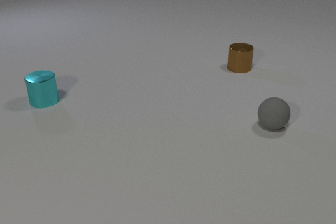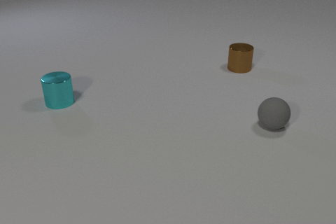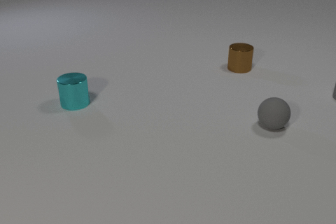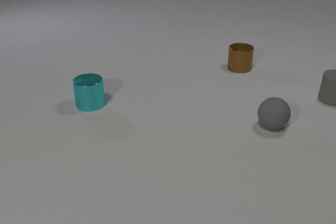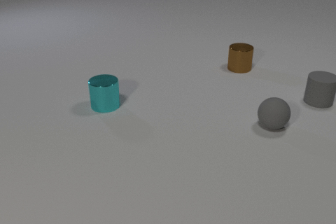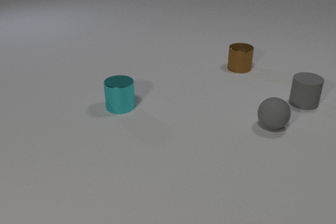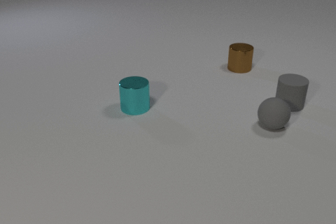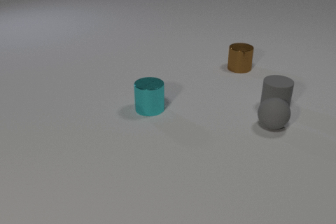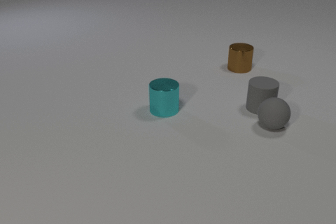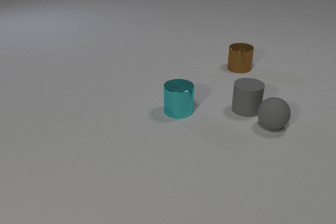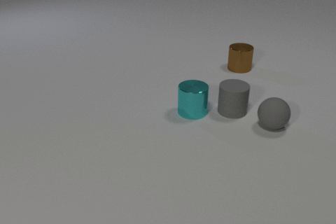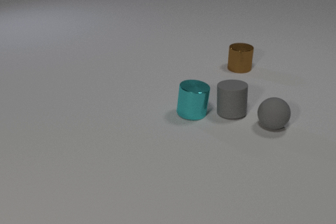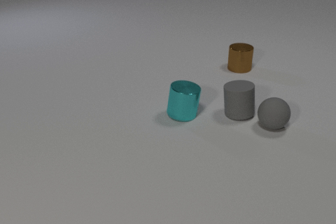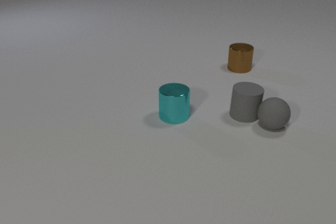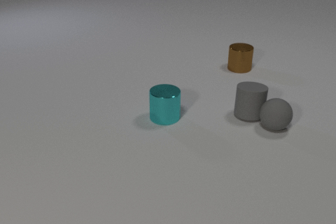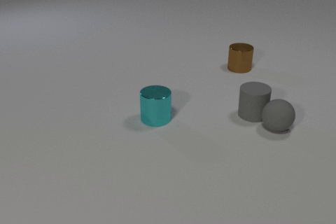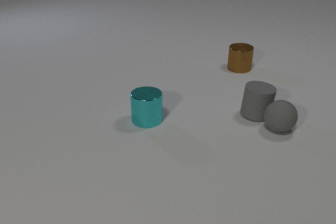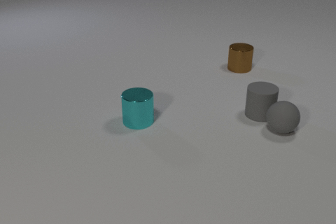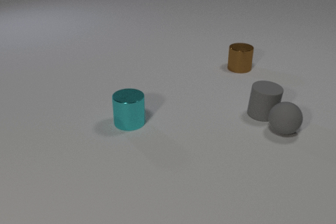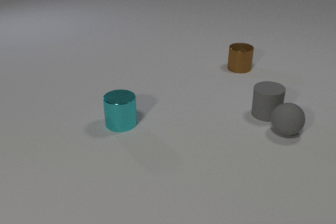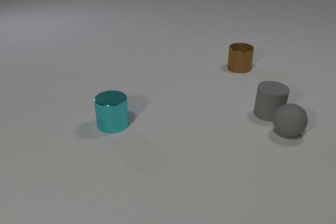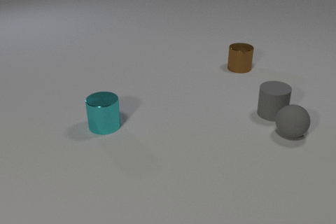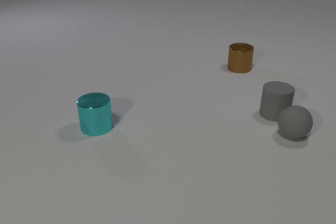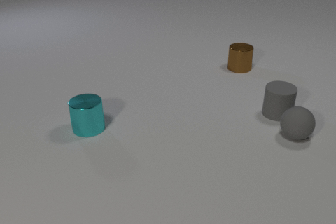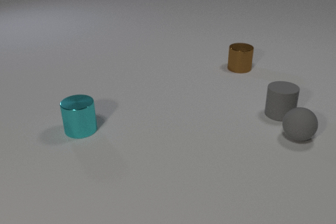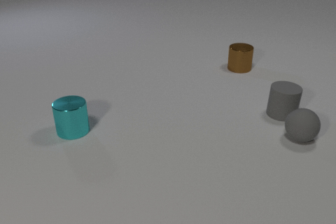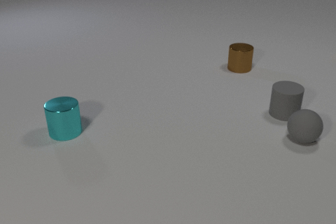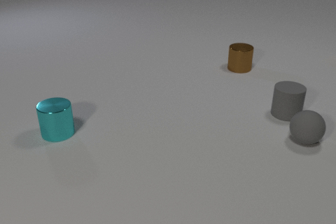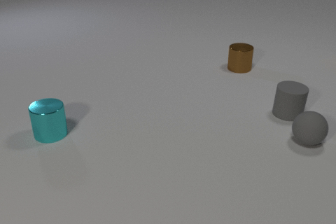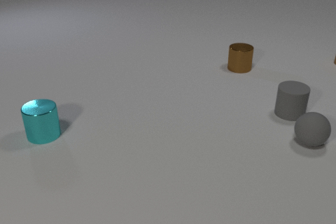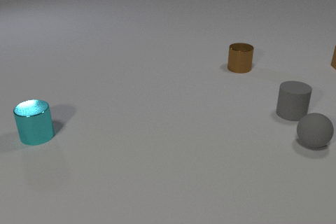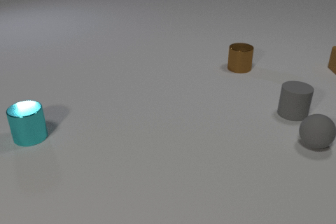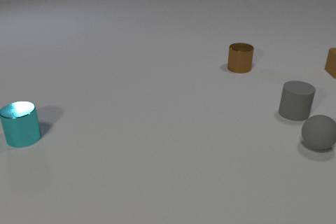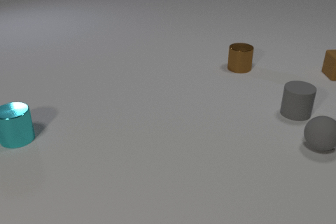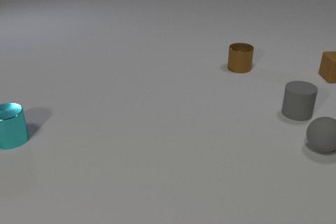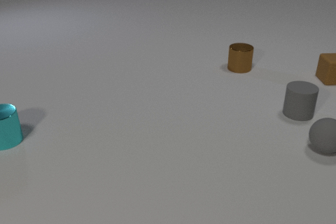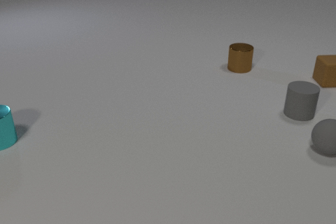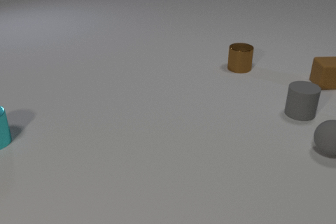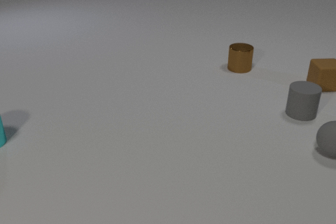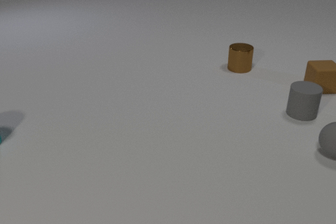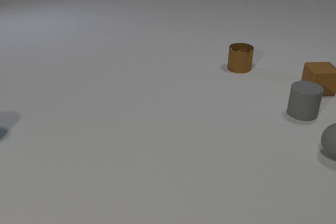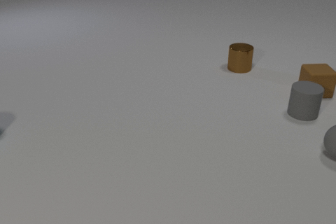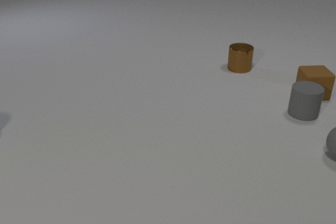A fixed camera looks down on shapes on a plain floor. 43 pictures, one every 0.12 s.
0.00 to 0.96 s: The gray rubber cylinder comes in at the right edge, slides to the left and toward the camera. The cyan metal cylinder slides to the right.
0.96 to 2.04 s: The gray rubber cylinder slides toward the camera. The cyan metal cylinder slides to the left and toward the camera. The gray rubber sphere rolls to the right. The gray rubber cylinder and the cyan metal cylinder collide. The gray rubber cylinder and the gray rubber sphere collide.
2.04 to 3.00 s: The gray rubber cylinder slides to the right. The cyan metal cylinder slides to the left. The gray rubber sphere rolls to the right and toward the camera.
3.00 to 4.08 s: The gray rubber cylinder slides to the right. The cyan metal cylinder slides to the left. The gray rubber sphere rolls to the right and toward the camera. The brown rubber cube comes in at the right edge, slides toward the camera.
4.08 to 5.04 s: The gray rubber cylinder moves, and ends about where it began. The cyan metal cylinder slides to the left, leaves at the left edge. The gray rubber sphere rolls to the right. The brown rubber cube slides toward the camera and to the left.
How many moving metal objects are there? 1.
What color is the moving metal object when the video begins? cyan.
What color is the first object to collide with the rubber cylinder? cyan.
